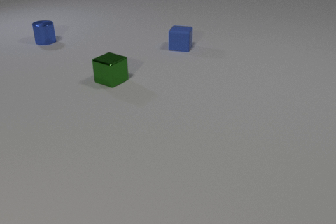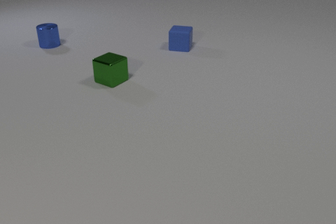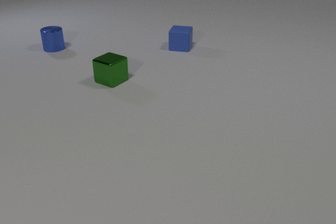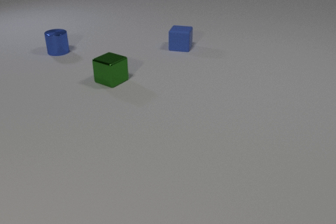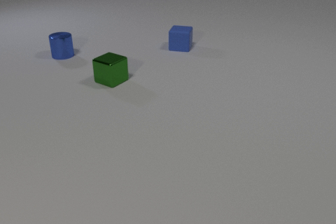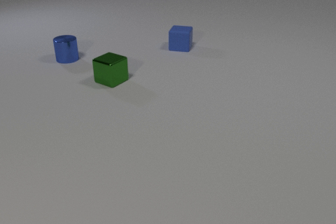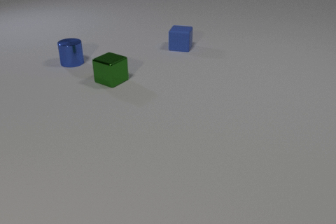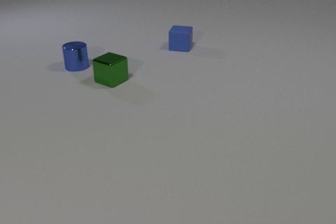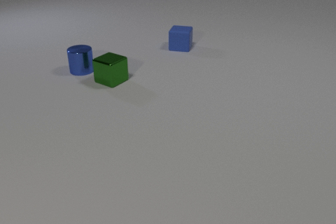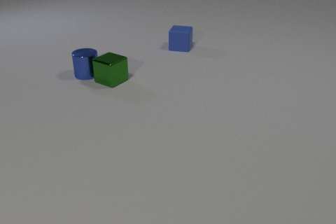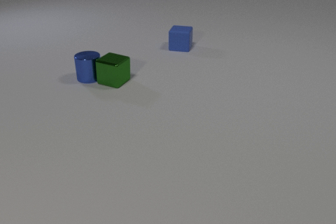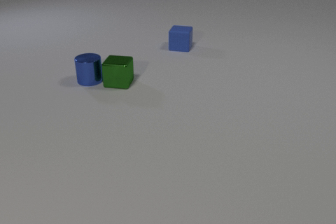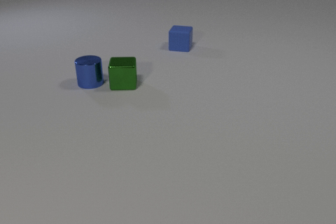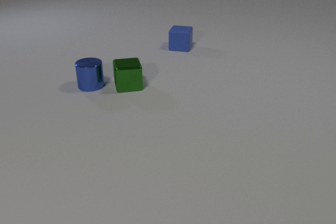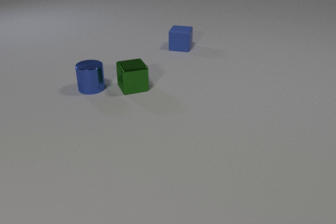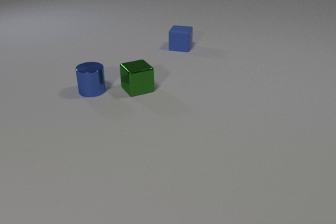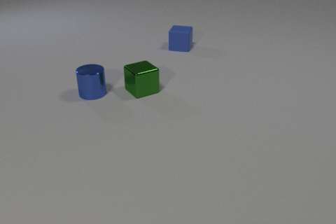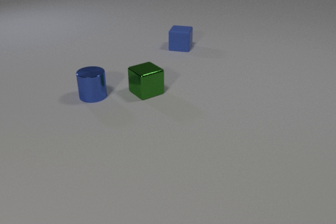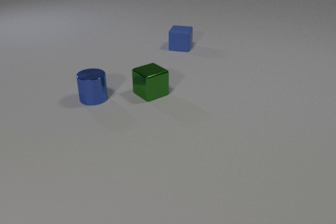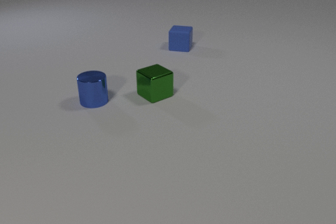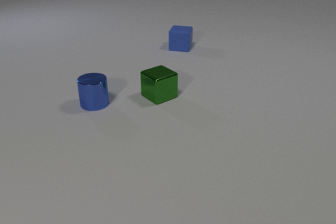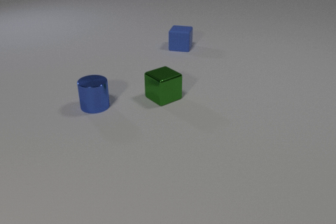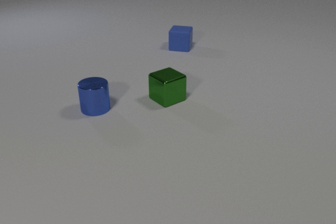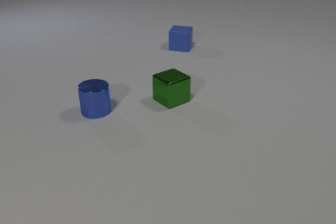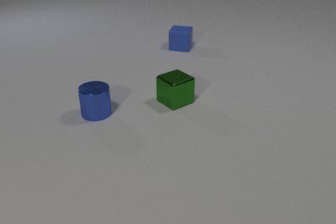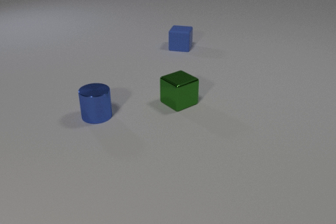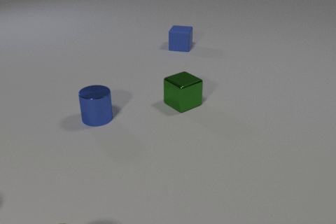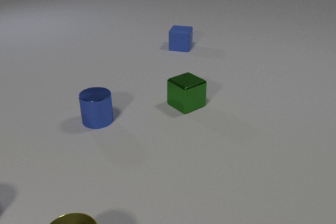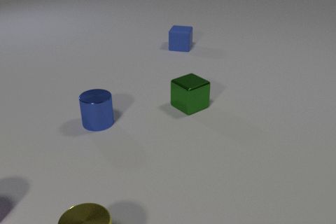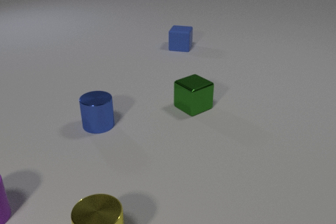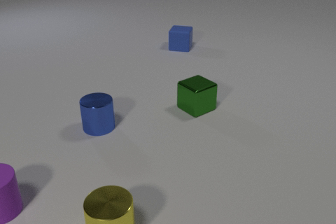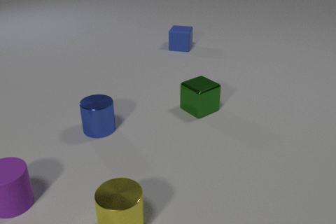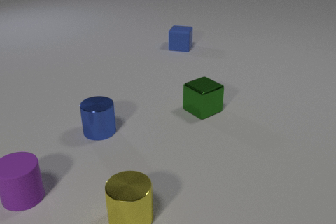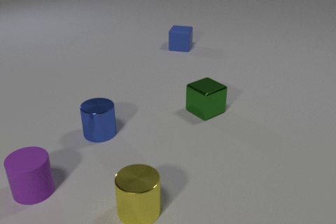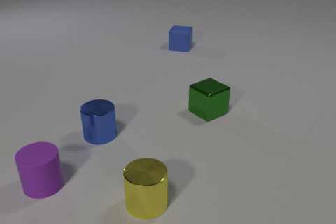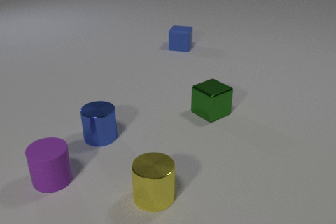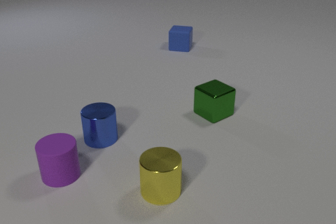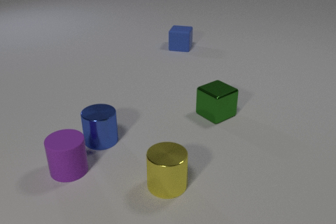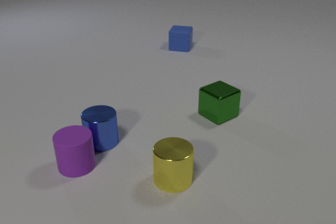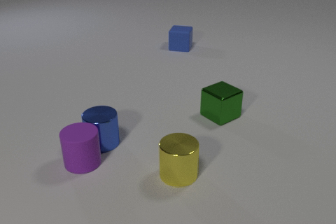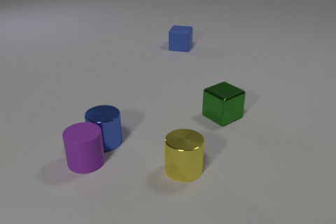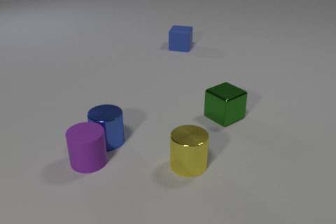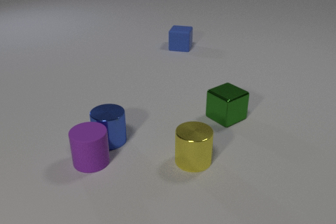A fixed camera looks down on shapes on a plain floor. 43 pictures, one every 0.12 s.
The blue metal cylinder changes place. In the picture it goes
toward the camera.
The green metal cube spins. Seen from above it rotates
counterclockwise.
0.00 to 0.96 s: The blue metal cylinder slides toward the camera.
0.96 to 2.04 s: The blue metal cylinder slides toward the camera. The green metal cube slides to the right and toward the camera, spins counterclockwise seen from above by about 75 degrees, its near face sliding to the right. The blue metal cylinder and the green metal cube collide.
2.04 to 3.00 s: The blue metal cylinder slides toward the camera. The green metal cube slides to the right and toward the camera.
3.00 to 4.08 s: The blue metal cylinder slides toward the camera. The green metal cube slides to the right and toward the camera. The purple rubber cylinder comes in at the left edge, slides to the right and away from the camera. The yellow metal cylinder comes in at the bottom edge, slides away from the camera and to the right.
4.08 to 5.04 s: The blue metal cylinder slides toward the camera and to the right. The green metal cube slides to the right and toward the camera. The purple rubber cylinder slides to the right and away from the camera. The yellow metal cylinder slides away from the camera and to the right. The blue metal cylinder and the purple rubber cylinder collide.
How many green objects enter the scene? 0.
Are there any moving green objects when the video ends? yes.
How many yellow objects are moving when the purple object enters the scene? 1.
